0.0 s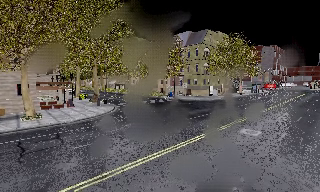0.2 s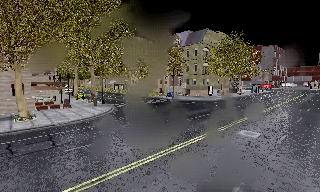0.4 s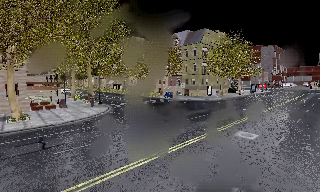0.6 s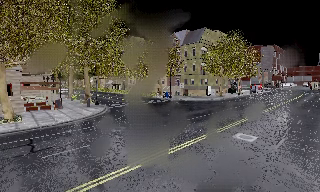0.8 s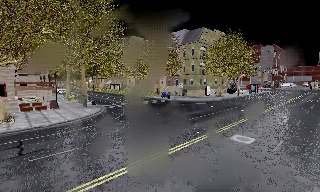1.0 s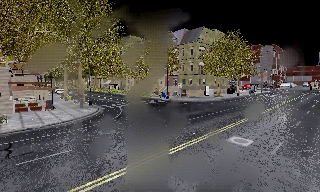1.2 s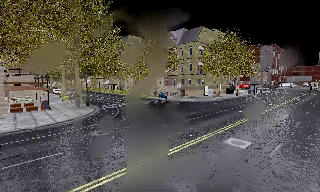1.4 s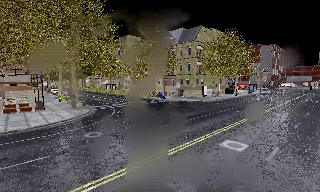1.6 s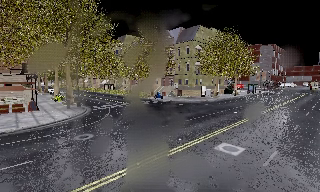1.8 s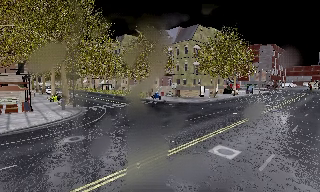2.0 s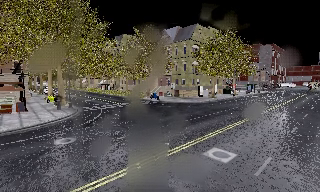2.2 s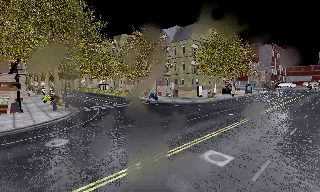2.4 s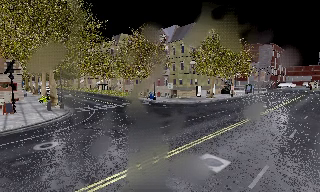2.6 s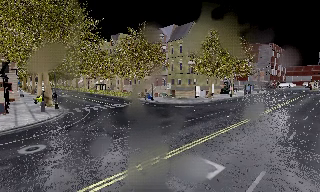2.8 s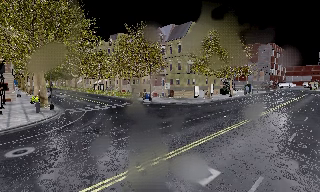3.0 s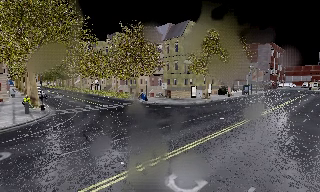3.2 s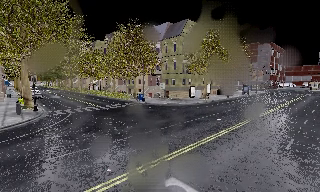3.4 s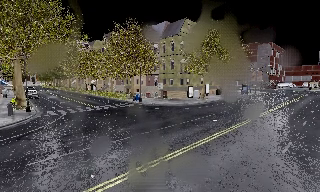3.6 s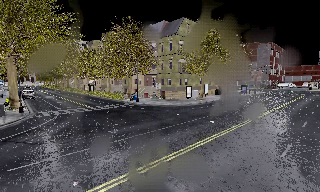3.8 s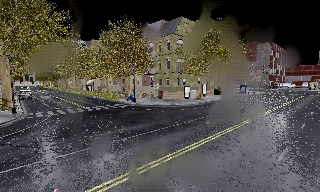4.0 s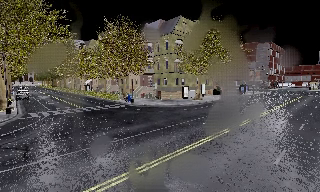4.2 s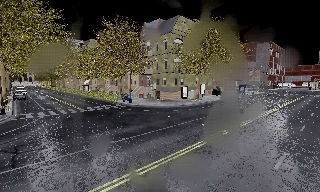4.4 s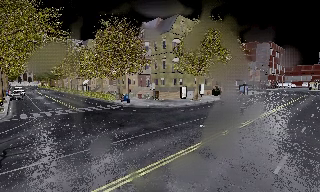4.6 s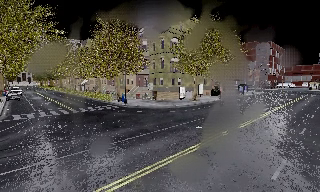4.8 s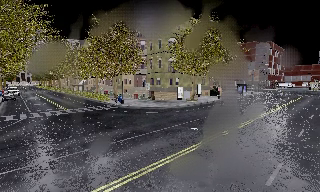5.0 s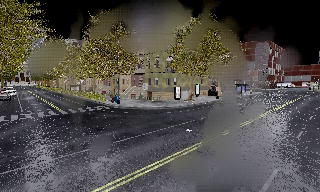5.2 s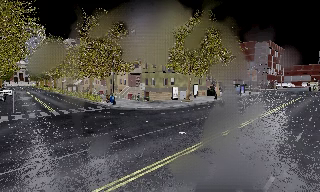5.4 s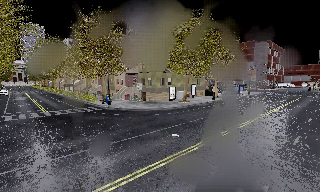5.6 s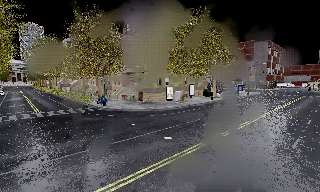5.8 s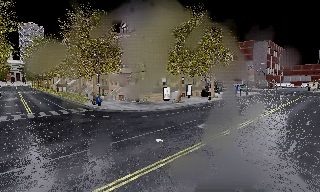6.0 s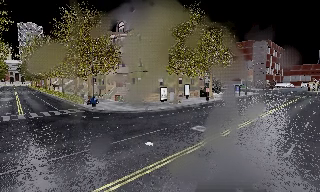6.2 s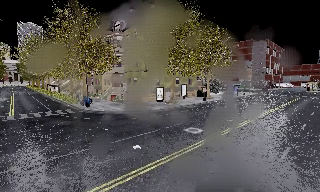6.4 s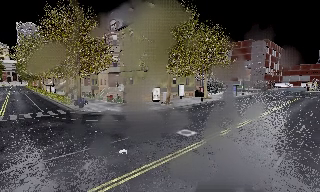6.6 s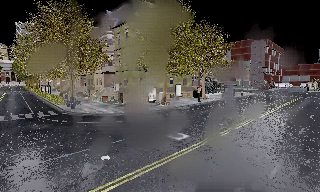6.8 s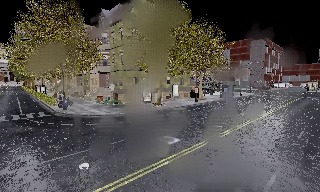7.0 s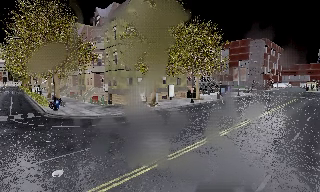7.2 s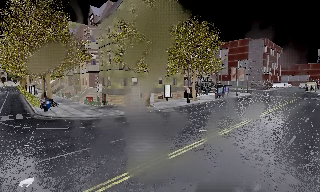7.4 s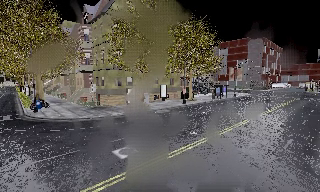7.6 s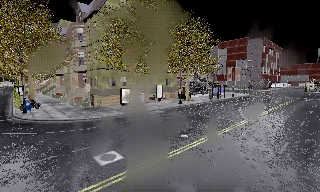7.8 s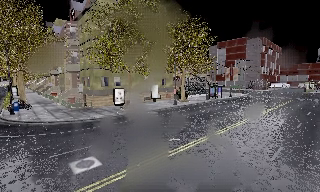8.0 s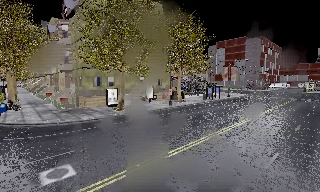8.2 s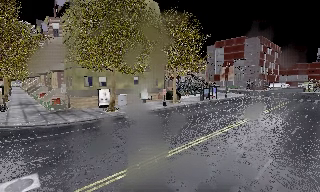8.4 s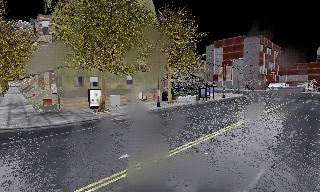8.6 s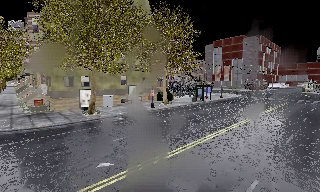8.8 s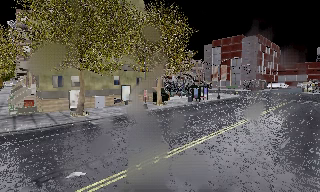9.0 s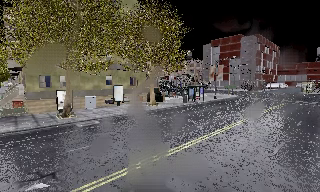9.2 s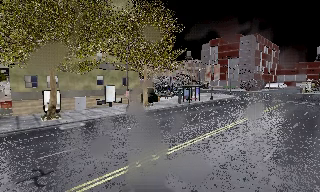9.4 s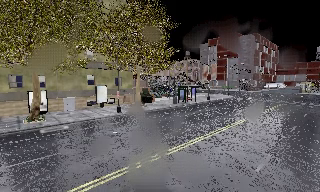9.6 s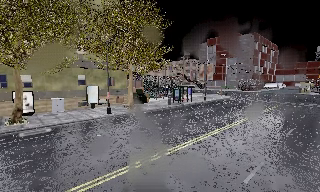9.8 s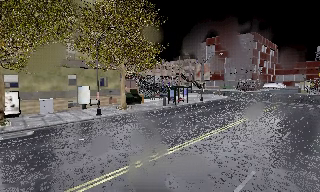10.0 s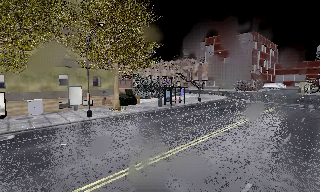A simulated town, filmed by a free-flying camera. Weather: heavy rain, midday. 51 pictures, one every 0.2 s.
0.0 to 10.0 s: The camera travels to its right and forward, about 35 m, so close, fixed things drift to the left. It gains speed.
The film runs forward here.
